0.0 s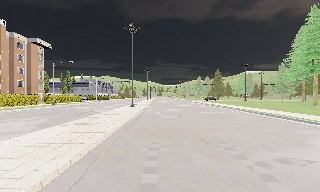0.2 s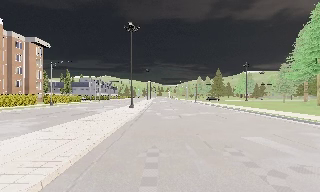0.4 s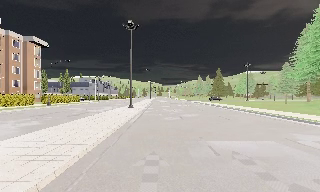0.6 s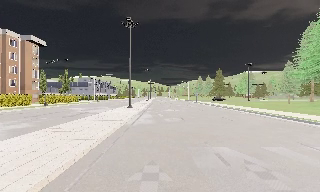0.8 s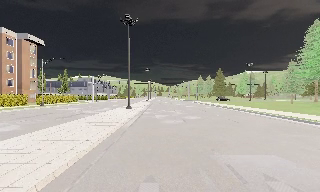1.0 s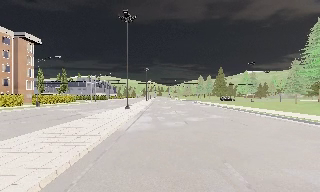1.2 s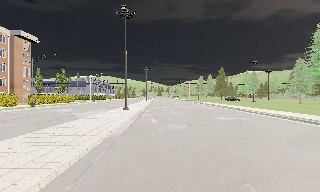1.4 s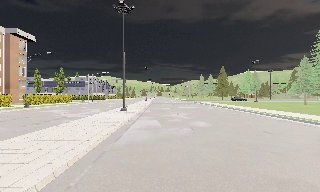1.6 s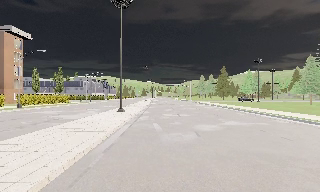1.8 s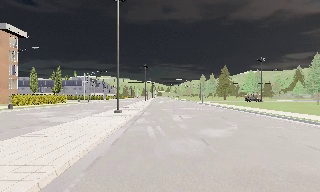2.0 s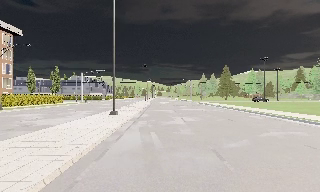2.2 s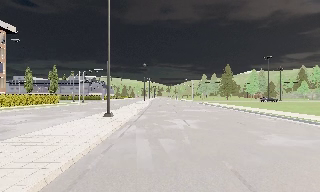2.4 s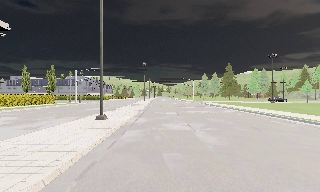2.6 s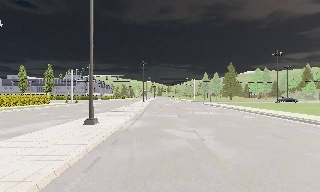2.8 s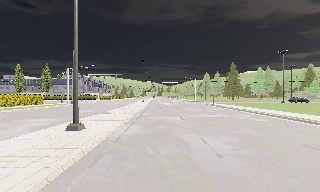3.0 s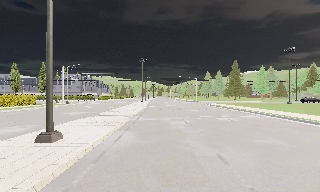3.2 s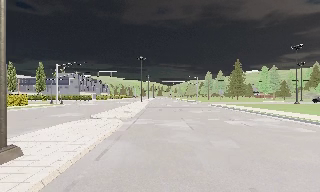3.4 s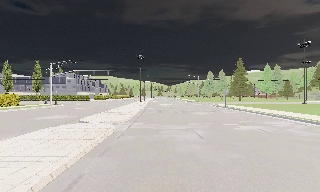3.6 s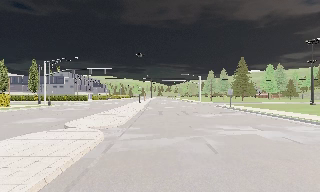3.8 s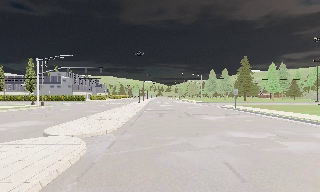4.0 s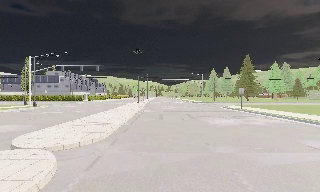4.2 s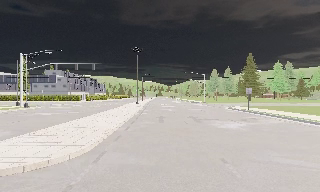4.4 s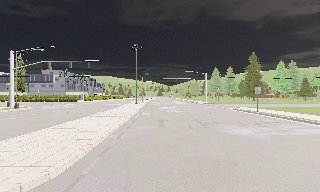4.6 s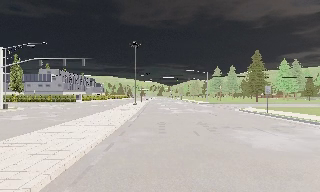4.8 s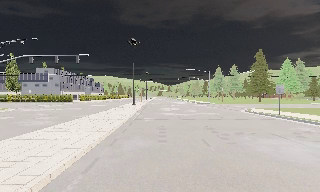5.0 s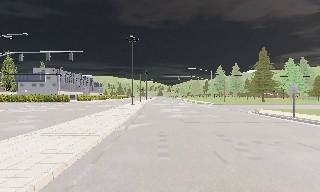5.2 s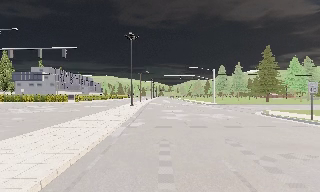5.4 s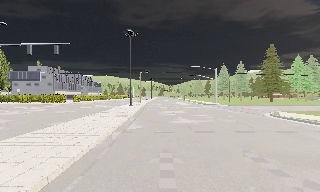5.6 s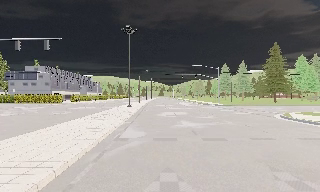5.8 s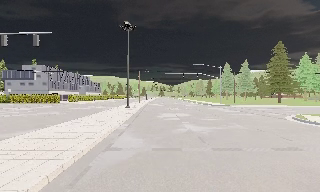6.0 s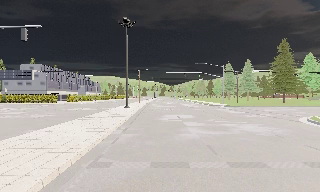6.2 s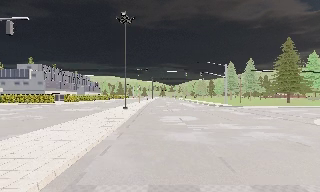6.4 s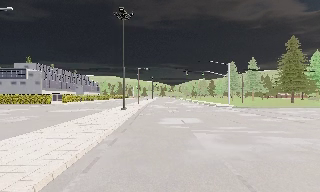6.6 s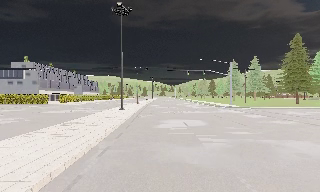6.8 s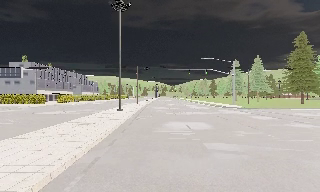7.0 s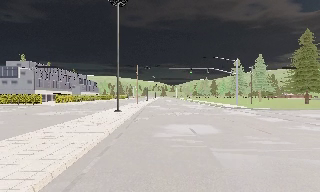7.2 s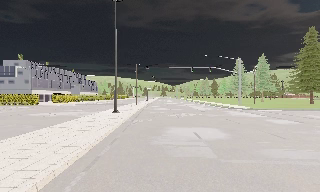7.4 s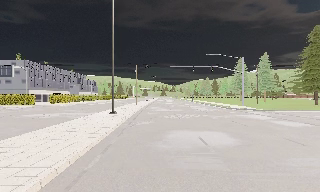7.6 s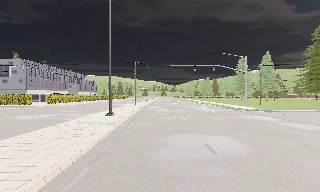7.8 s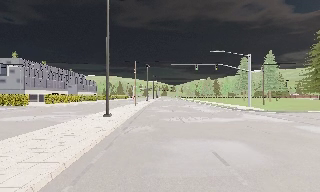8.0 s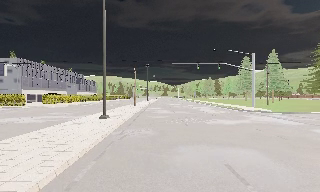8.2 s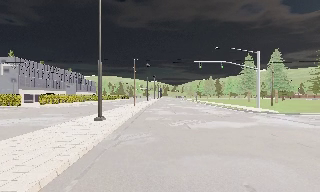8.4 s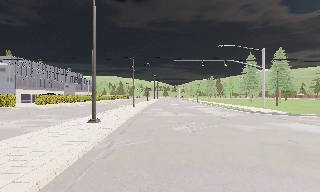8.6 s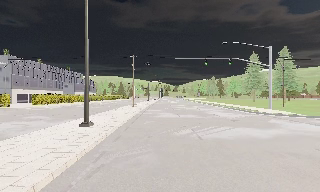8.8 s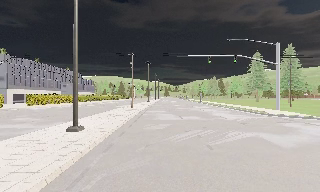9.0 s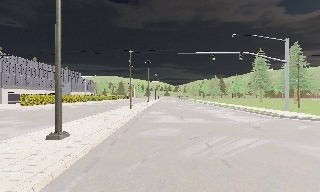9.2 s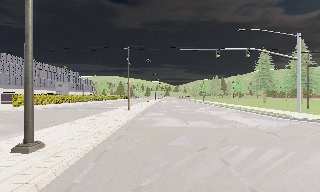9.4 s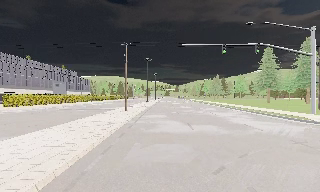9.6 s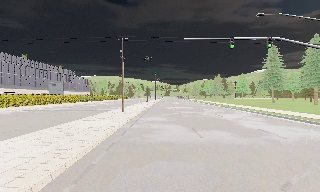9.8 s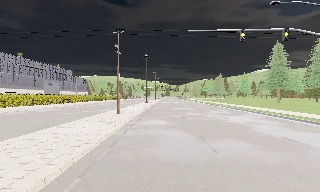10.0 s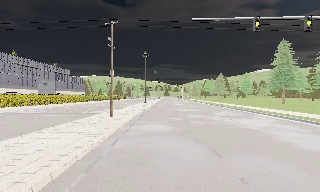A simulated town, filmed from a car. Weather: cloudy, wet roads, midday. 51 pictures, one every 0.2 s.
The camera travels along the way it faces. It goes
forward.
0.0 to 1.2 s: The camera travels forward, about 4.5 m, so what stands in front looms larger. It gains speed.
1.2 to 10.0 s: The camera travels forward, about 60 m, so what stands in front looms larger.
The film runs forward here.
